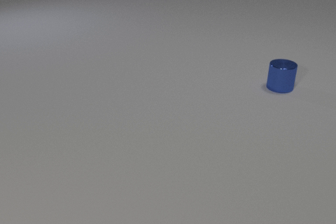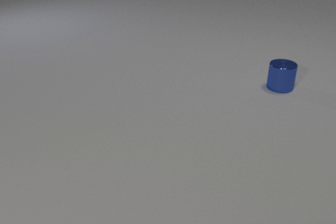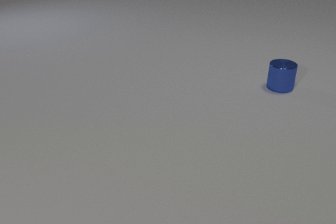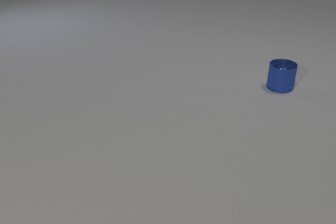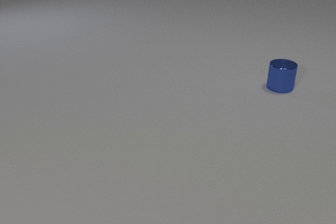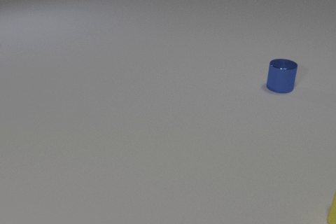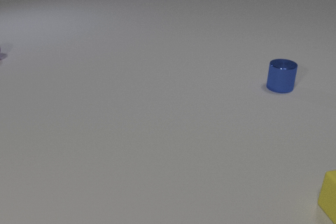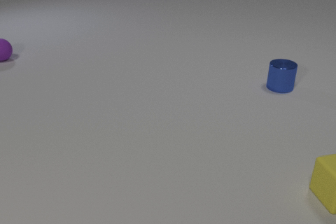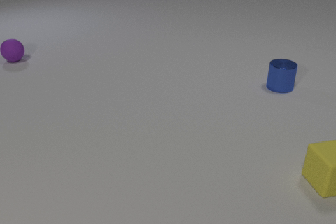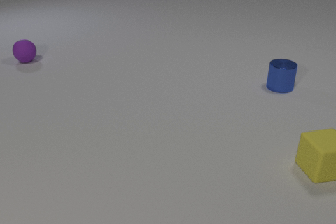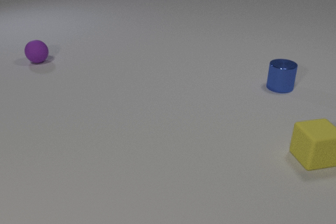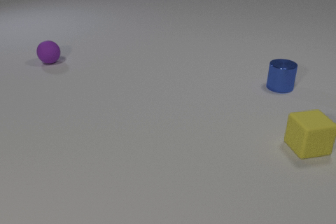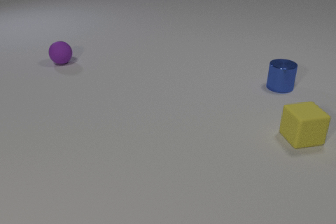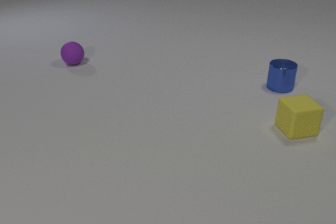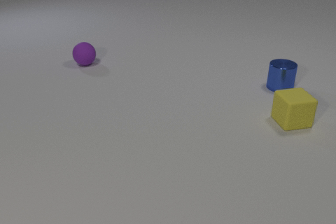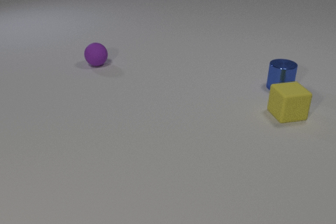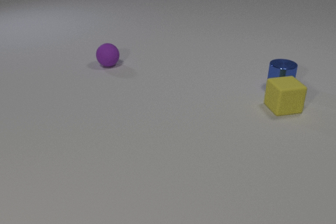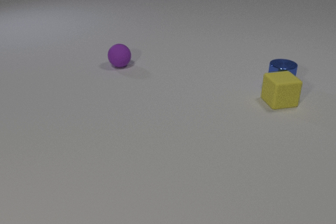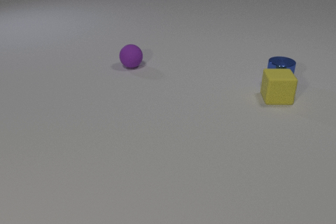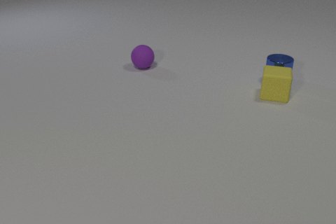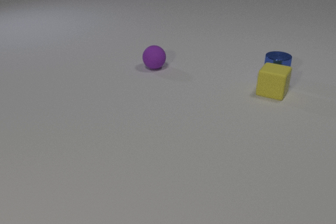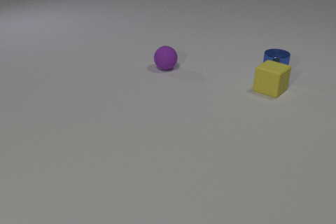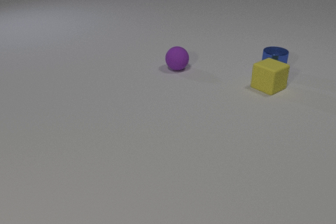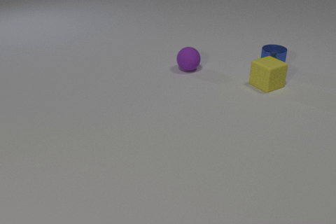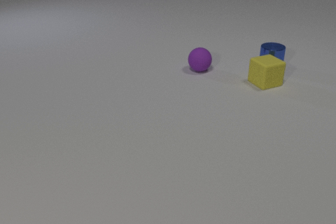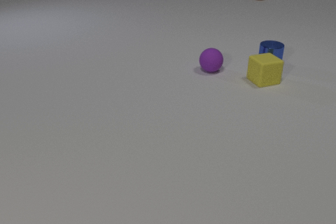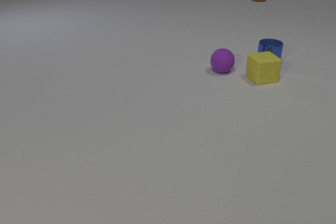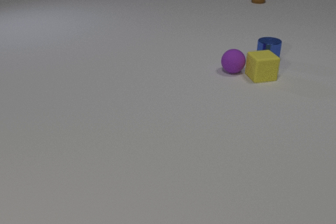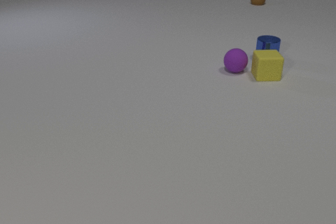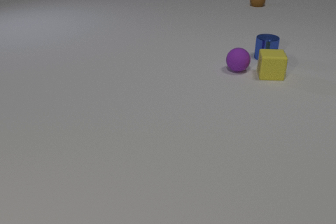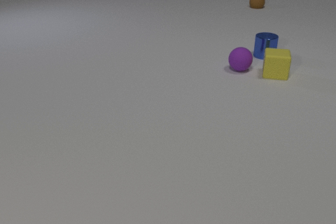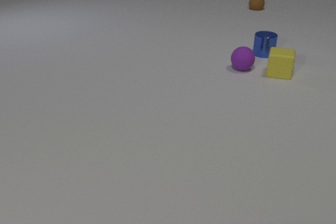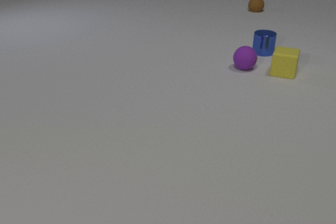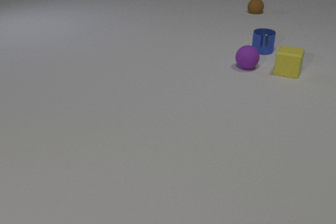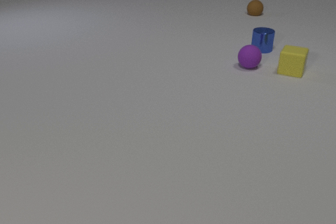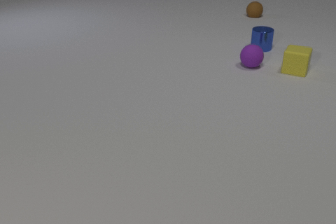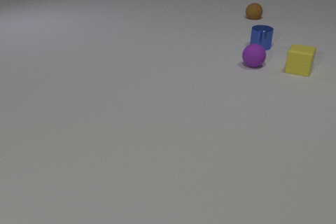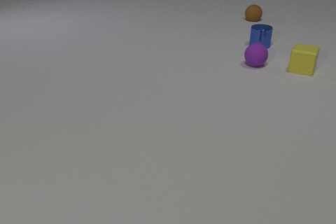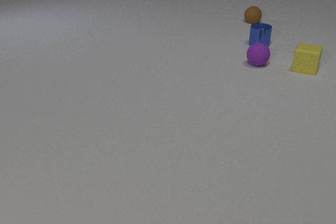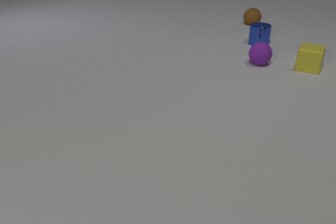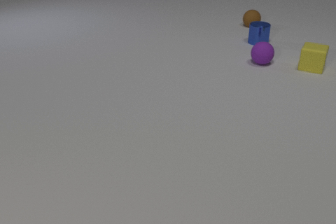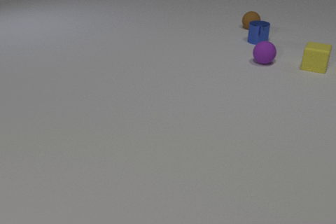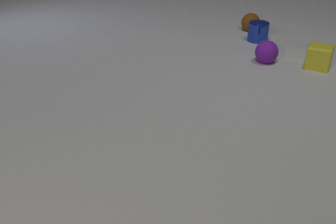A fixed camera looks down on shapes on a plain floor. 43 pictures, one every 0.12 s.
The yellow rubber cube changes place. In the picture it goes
away from the camera.
The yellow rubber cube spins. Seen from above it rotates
clockwise.
0.00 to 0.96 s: The yellow rubber cube comes in at the right edge, slides away from the camera and to the left. The purple rubber sphere comes in at the left edge, rolls to the right and toward the camera.
0.96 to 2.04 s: The yellow rubber cube slides away from the camera. The purple rubber sphere rolls to the right and toward the camera.
2.04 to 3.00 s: The yellow rubber cube slides away from the camera, spins so that its near face slides to the left, clockwise seen from above. The blue metal cylinder slides away from the camera. The brown rubber sphere comes in at the top edge, rolls toward the camera. The purple rubber sphere rolls to the right. The yellow rubber cube and the blue metal cylinder collide.
3.00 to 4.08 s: The yellow rubber cube slides away from the camera and to the right, spins so that its near face slides to the left, clockwise seen from above. The blue metal cylinder slides away from the camera. The brown rubber sphere rolls toward the camera. The purple rubber sphere rolls to the right and away from the camera. The yellow rubber cube and the purple rubber sphere collide.
4.08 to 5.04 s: The yellow rubber cube slides to the right and away from the camera. The blue metal cylinder slides away from the camera. The brown rubber sphere rolls toward the camera. The purple rubber sphere rolls away from the camera and to the right.
How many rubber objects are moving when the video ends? 3.
What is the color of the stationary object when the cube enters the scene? blue.
What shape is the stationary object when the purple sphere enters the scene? cylinder.
